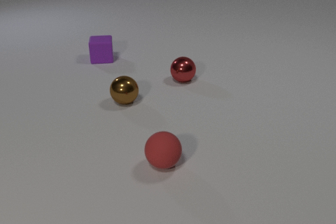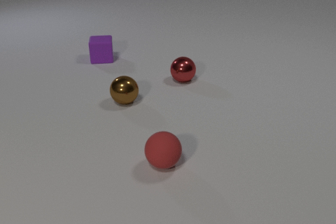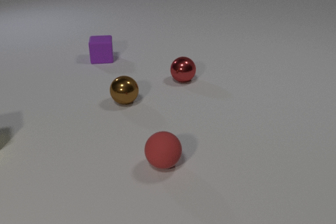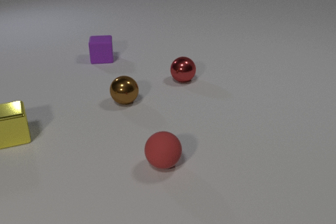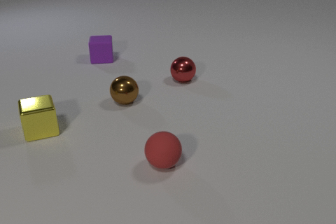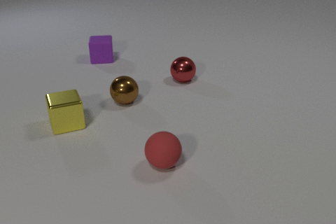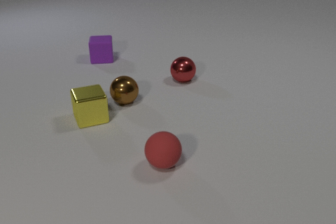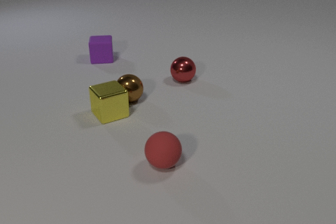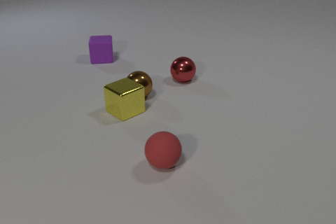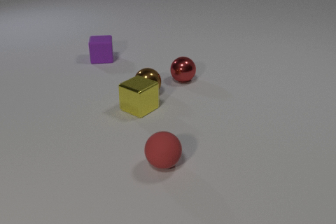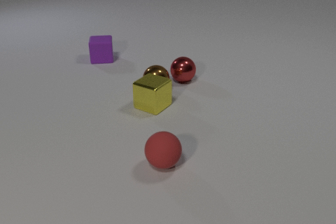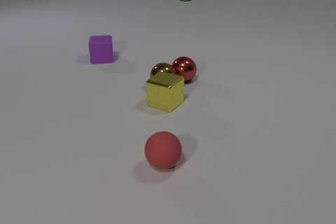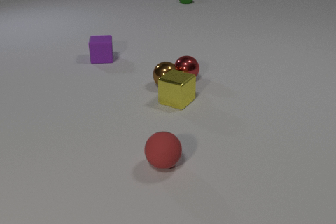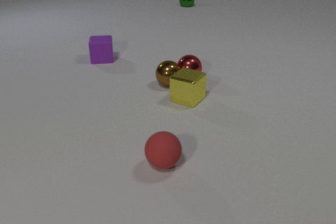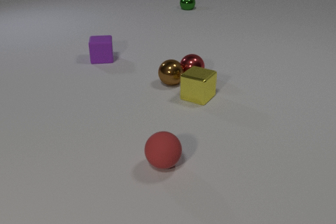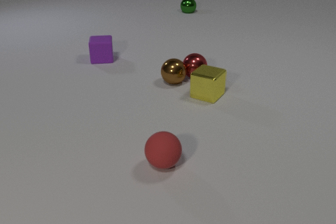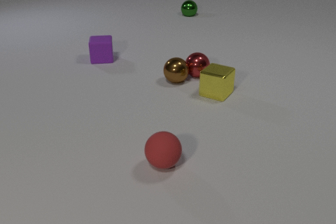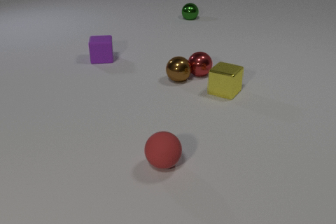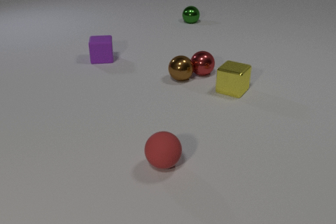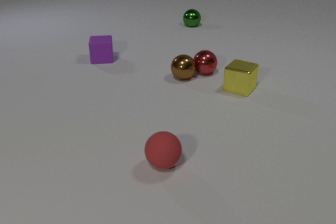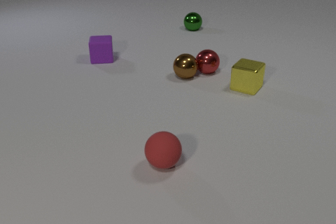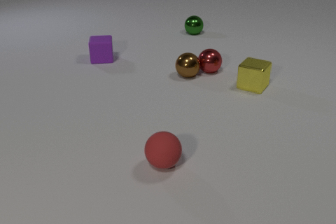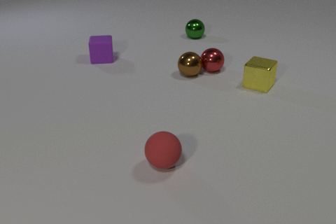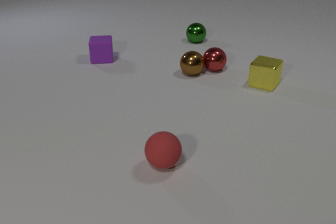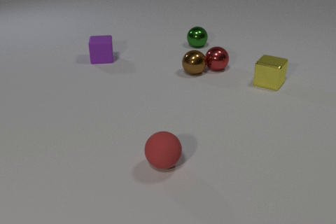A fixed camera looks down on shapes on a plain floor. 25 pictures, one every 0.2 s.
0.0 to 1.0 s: The yellow metal cube comes in at the left edge, slides to the right.
1.0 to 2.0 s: The yellow metal cube slides to the right, spins so that its near face slides to the right, counterclockwise seen from above. The brown metal sphere rolls to the right and away from the camera. The yellow metal cube and the brown metal sphere collide.
2.0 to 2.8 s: The yellow metal cube slides to the right and away from the camera. The brown metal sphere rolls to the right and away from the camera. The red metal sphere rolls to the right and away from the camera. The green metal sphere comes in at the top edge, rolls toward the camera. The brown metal sphere and the red metal sphere collide.
2.8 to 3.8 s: The yellow metal cube slides to the right and away from the camera. The brown metal sphere rolls away from the camera and to the right. The red metal sphere rolls to the right and away from the camera. The green metal sphere rolls toward the camera.
3.8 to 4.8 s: The yellow metal cube slides to the right and away from the camera. The brown metal sphere rolls away from the camera and to the right. The red metal sphere rolls to the right and away from the camera. The green metal sphere rolls toward the camera.
How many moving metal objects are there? 4.
What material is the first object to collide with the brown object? metal.
How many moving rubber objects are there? 0.
